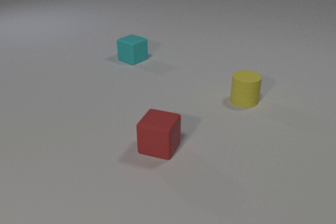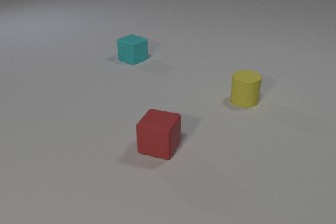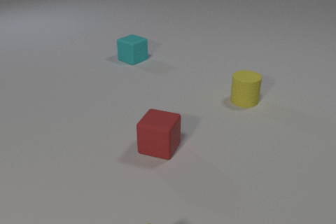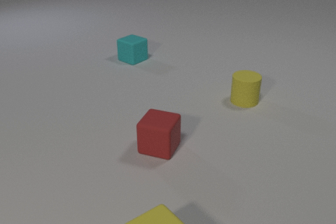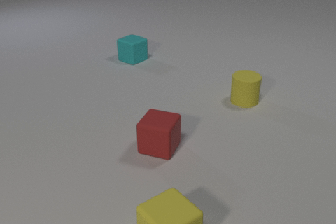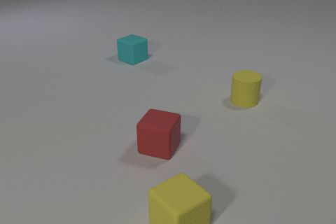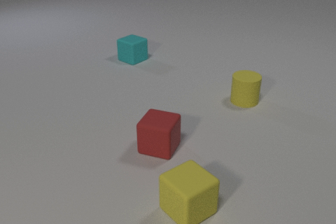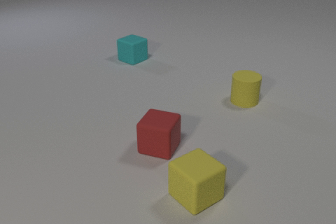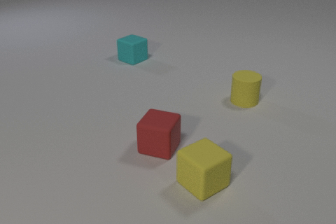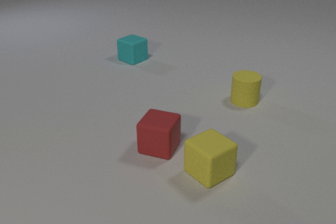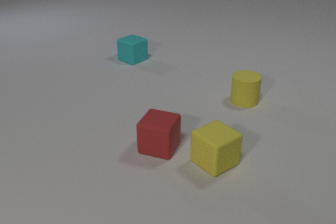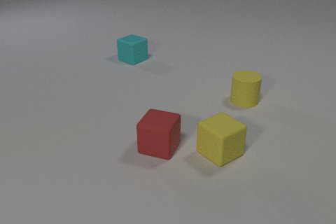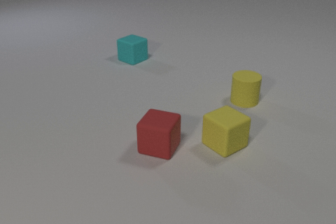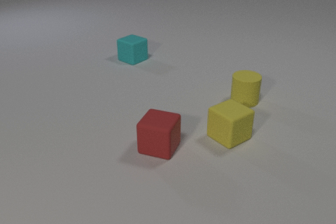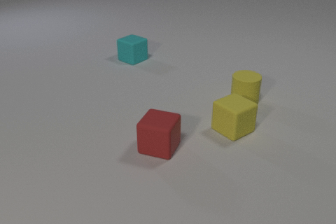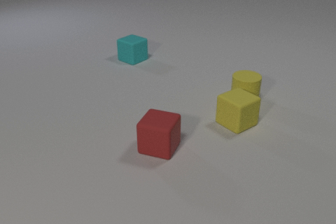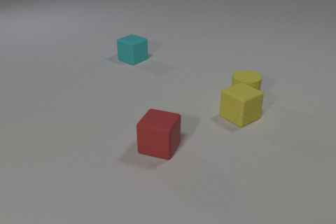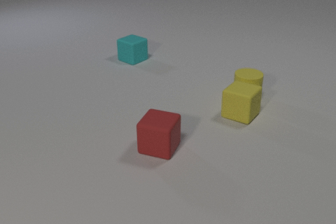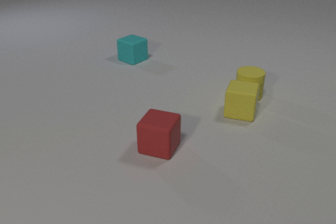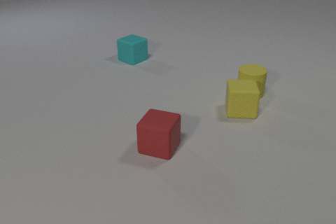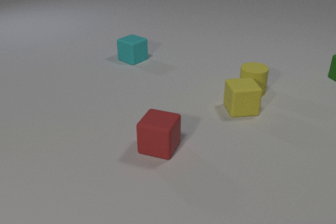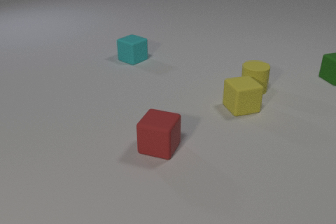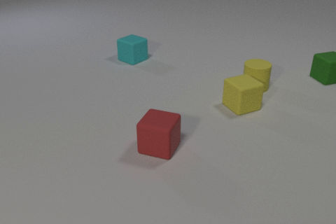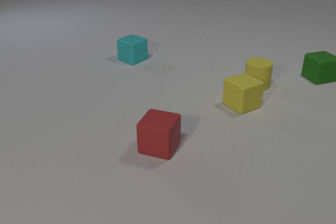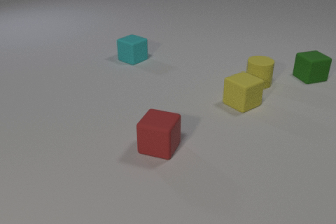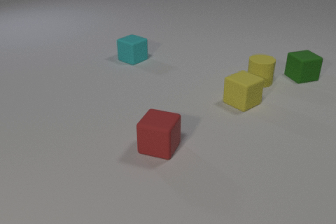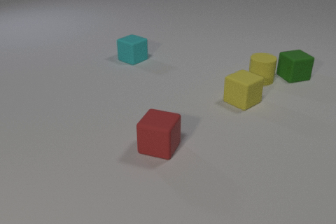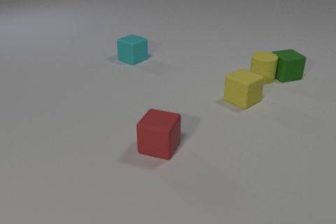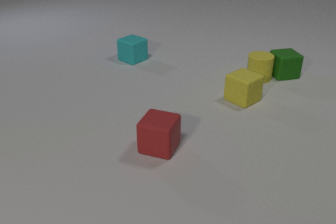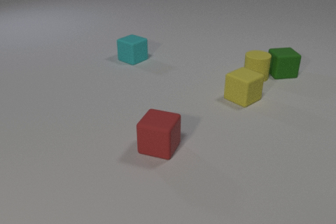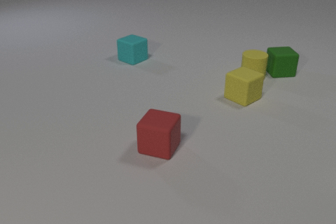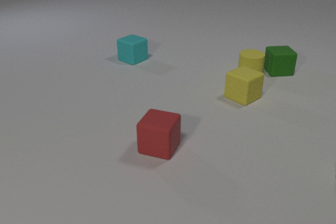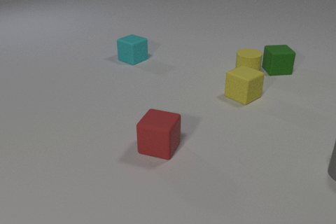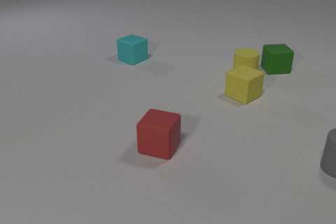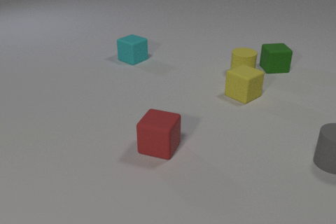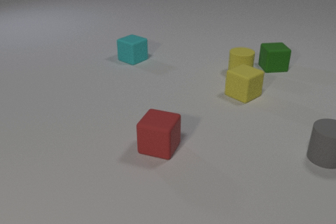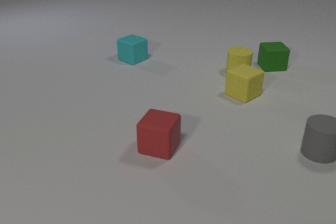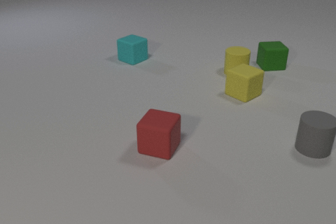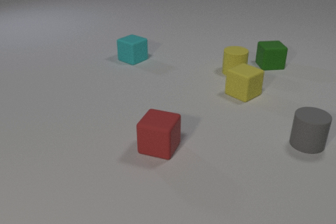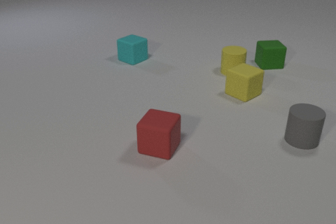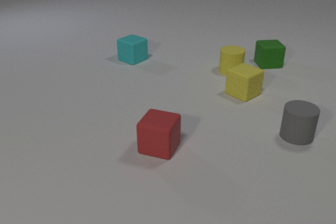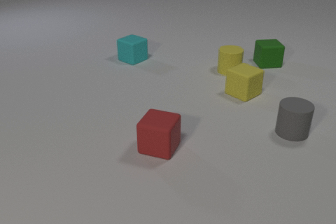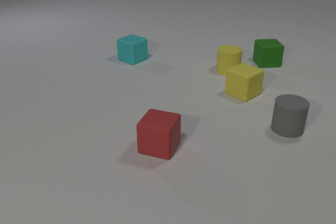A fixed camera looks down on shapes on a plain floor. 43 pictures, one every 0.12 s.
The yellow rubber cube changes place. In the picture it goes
away from the camera.
The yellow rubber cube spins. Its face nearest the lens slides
to the right.
0.00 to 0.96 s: The yellow rubber cube comes in at the bottom edge, slides away from the camera and to the right.
0.96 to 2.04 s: The yellow rubber cube slides away from the camera. The yellow rubber cylinder slides away from the camera. The yellow rubber cube and the yellow rubber cylinder collide.
2.04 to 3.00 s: The yellow rubber cube slides away from the camera, spins so that its near face slides to the right, counterclockwise seen from above. The yellow rubber cylinder slides away from the camera. The green rubber cube comes in at the right edge, slides to the left.
3.00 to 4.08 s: The yellow rubber cube slides away from the camera. The yellow rubber cylinder slides to the left and away from the camera. The gray rubber cylinder comes in at the right edge, slides to the left and away from the camera. The green rubber cube slides to the left and away from the camera. The yellow rubber cylinder and the green rubber cube collide.
4.08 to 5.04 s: The yellow rubber cylinder slides to the left and away from the camera. The gray rubber cylinder slides to the left and away from the camera. The green rubber cube slides away from the camera and to the left.
Are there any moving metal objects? no.
How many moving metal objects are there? 0.
What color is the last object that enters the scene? gray.
